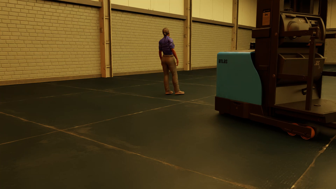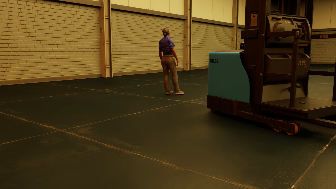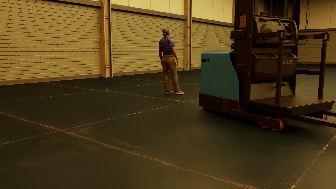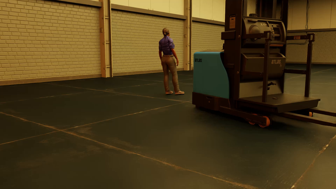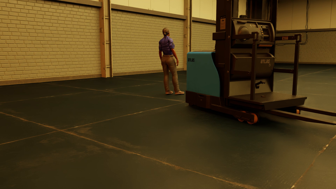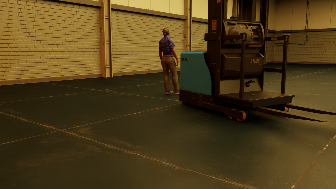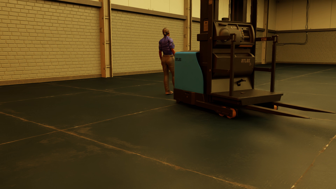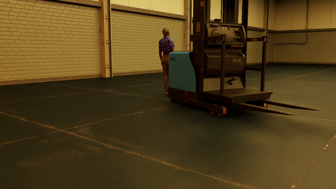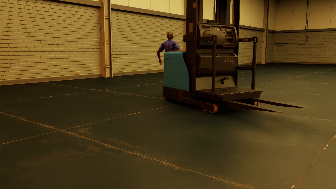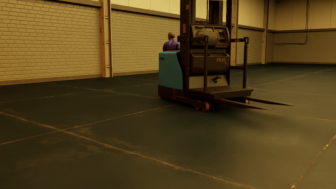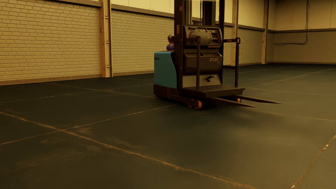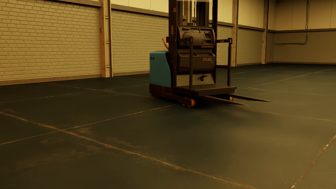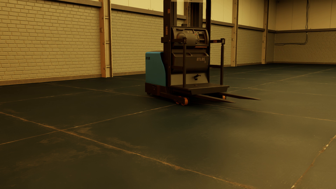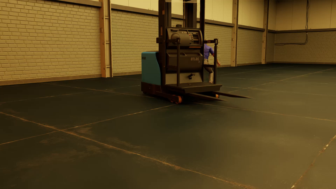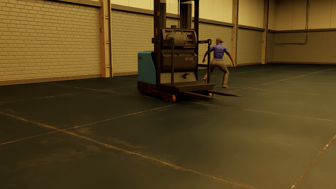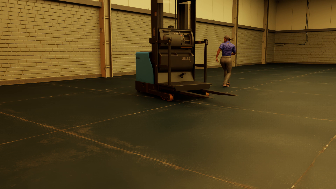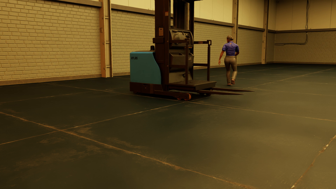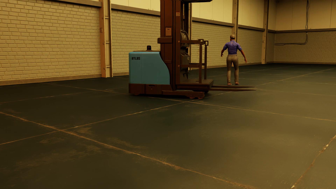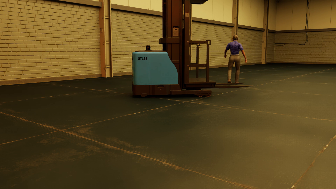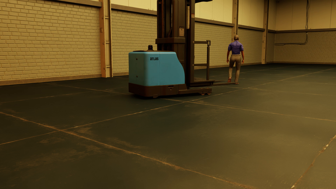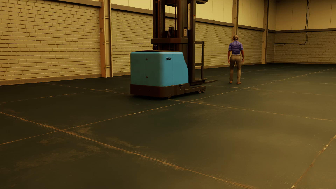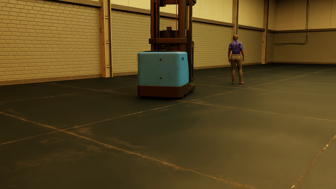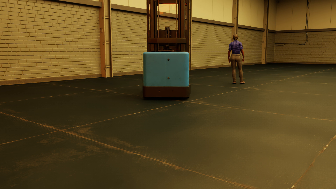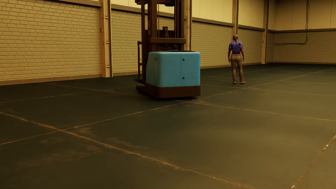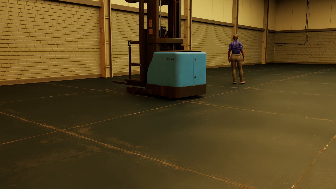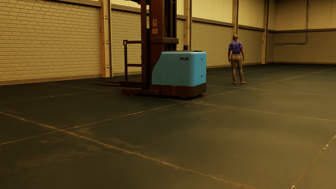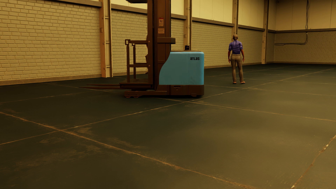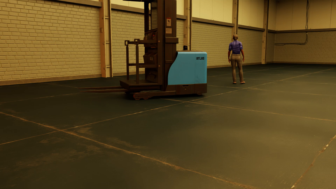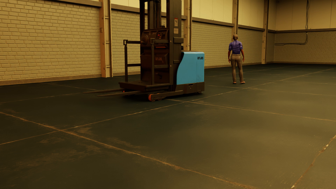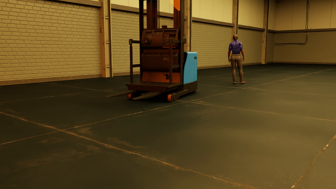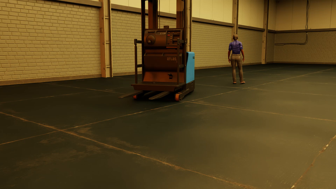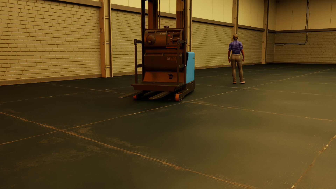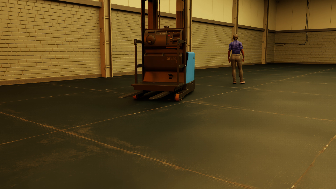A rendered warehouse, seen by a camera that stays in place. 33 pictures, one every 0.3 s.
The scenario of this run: Near miss between a forklift and a person.
